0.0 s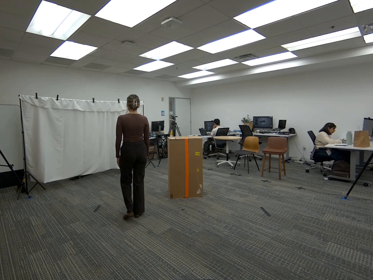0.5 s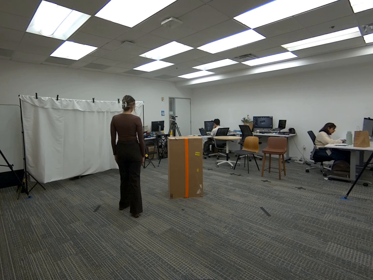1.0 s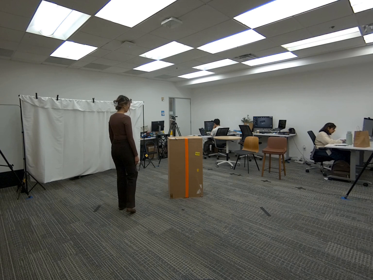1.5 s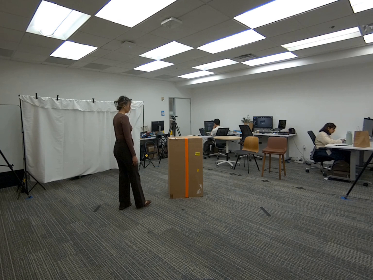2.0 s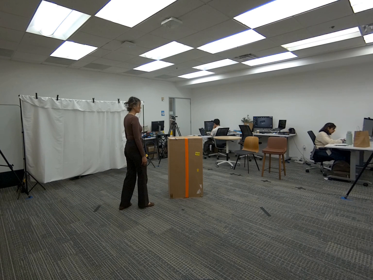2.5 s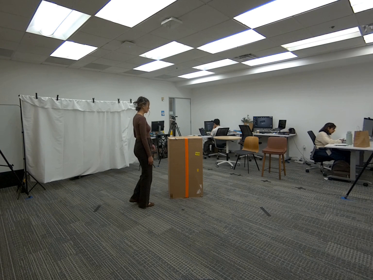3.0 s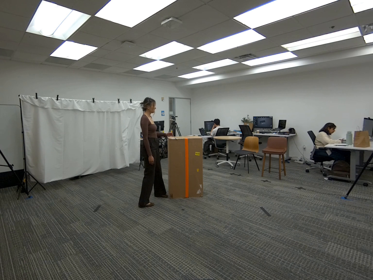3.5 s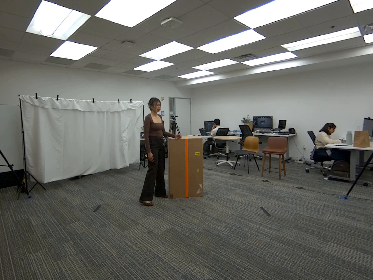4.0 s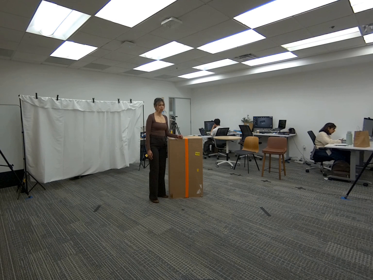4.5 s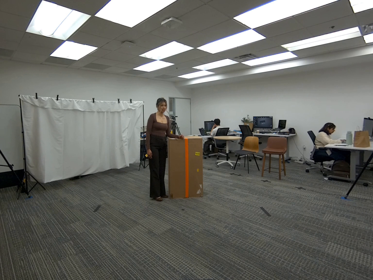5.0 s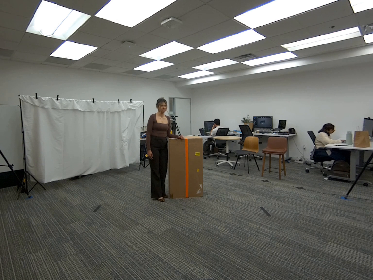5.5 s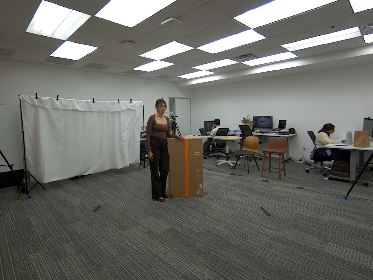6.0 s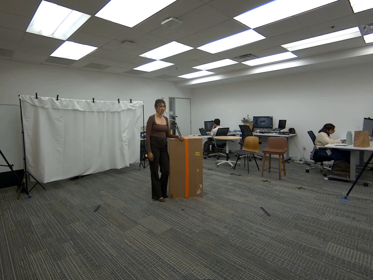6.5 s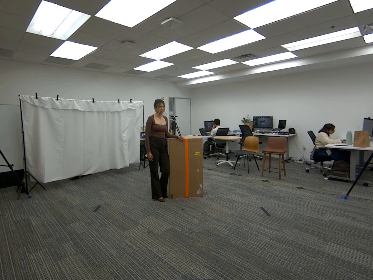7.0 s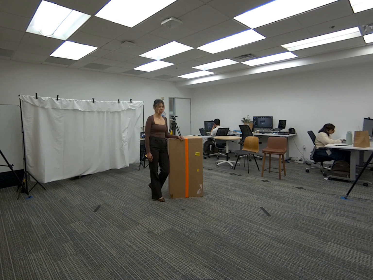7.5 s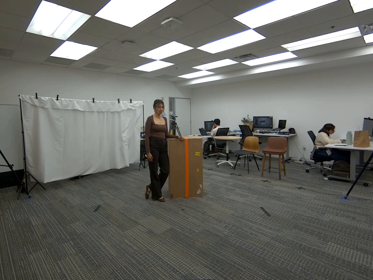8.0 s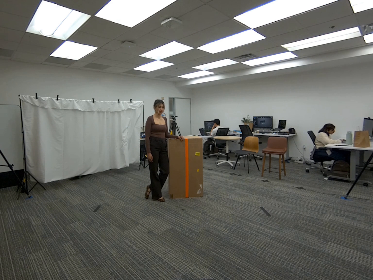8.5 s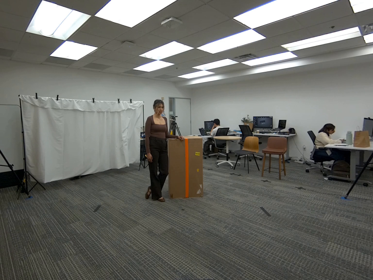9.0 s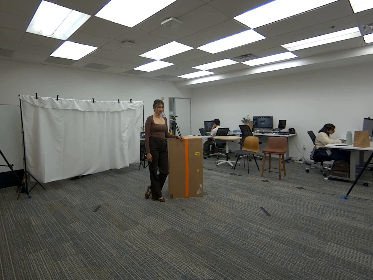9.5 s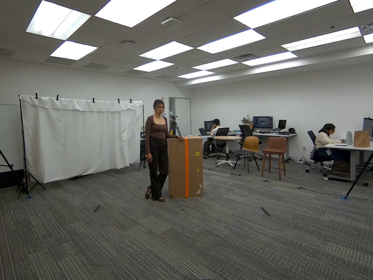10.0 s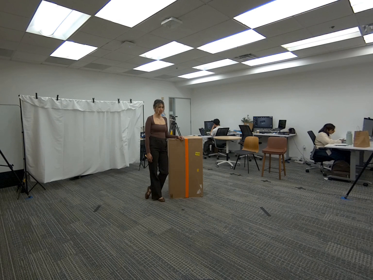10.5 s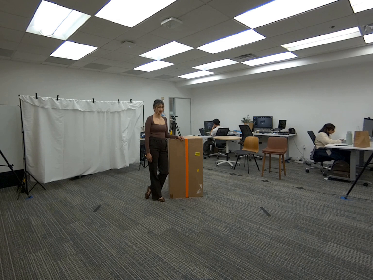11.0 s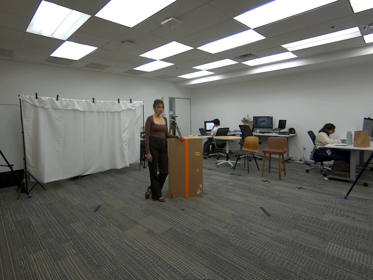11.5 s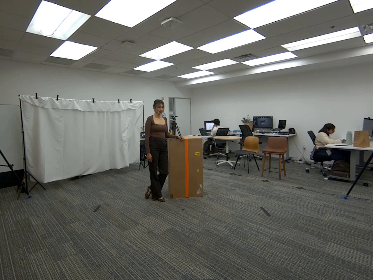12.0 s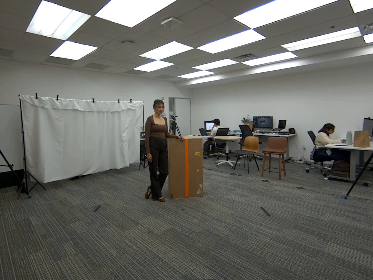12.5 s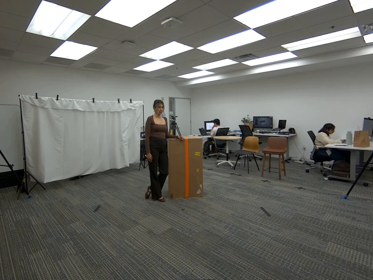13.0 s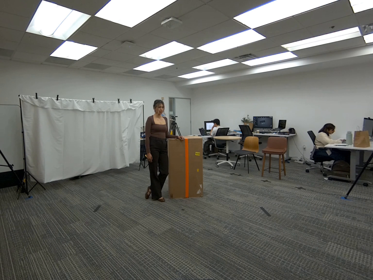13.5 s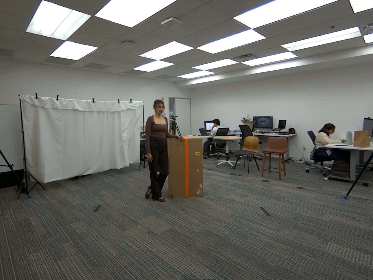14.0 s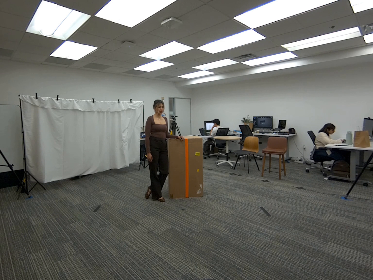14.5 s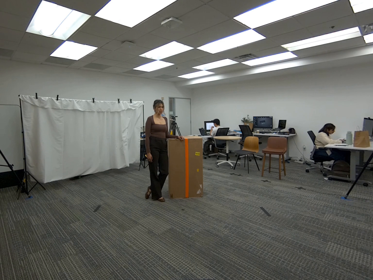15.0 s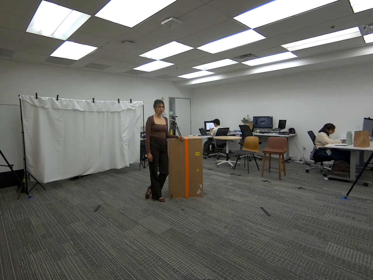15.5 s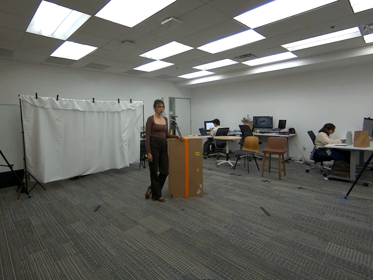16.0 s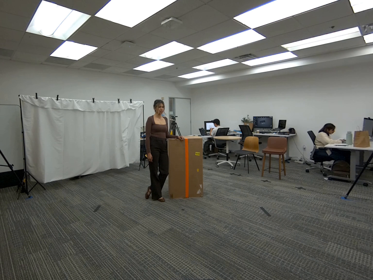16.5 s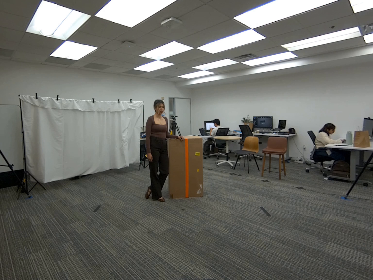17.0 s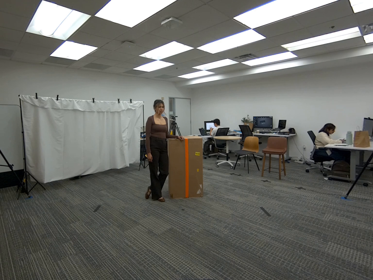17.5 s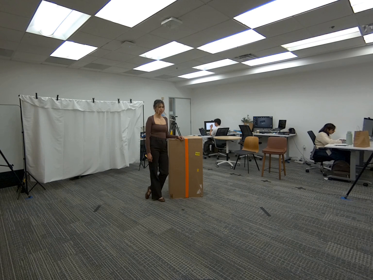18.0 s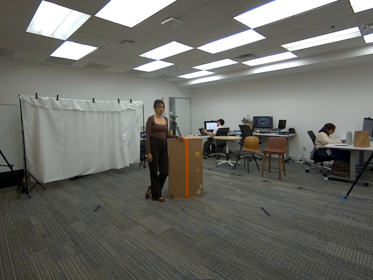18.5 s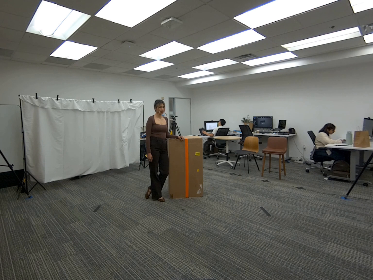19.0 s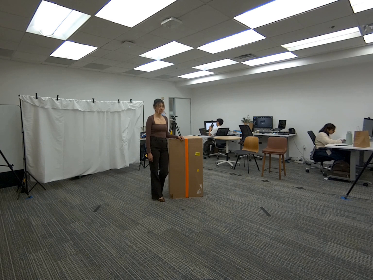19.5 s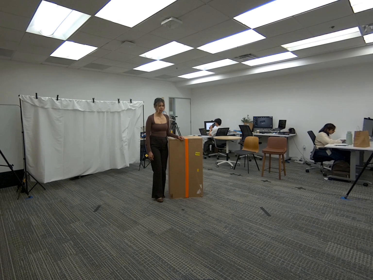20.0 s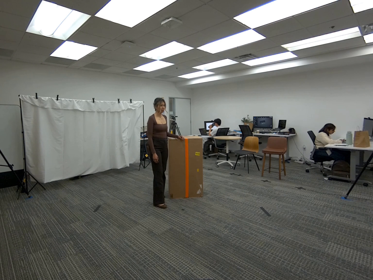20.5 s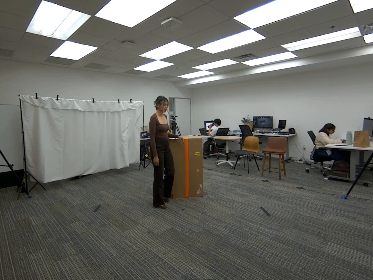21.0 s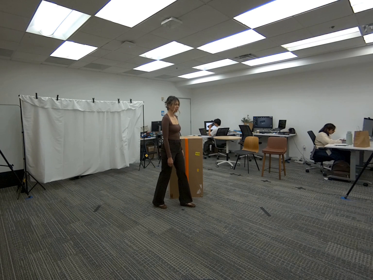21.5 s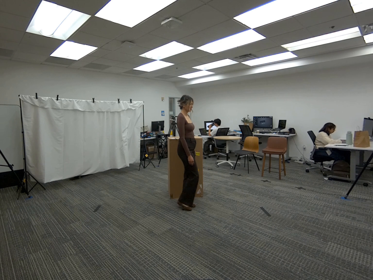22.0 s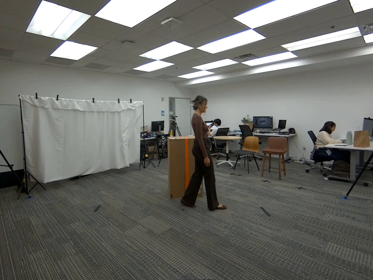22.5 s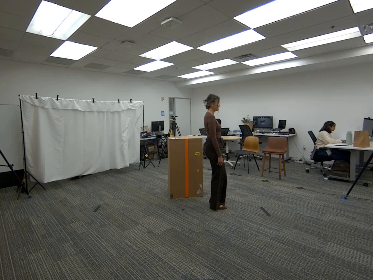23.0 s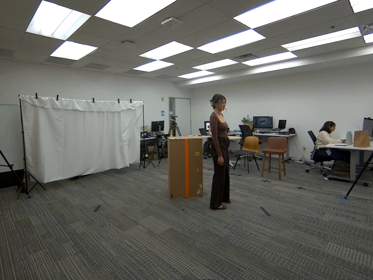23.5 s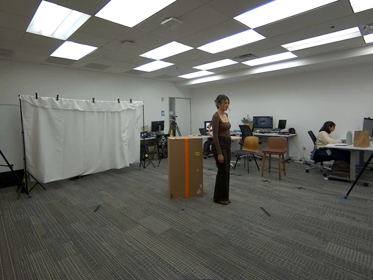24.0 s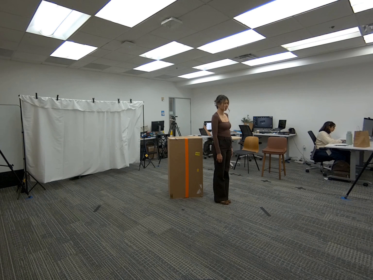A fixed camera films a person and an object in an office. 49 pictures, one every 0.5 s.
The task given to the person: Walk over to the giant cardboard box and lean on the giant cardboard box. Step away when complete.
